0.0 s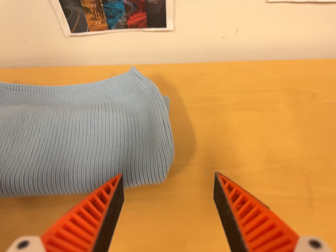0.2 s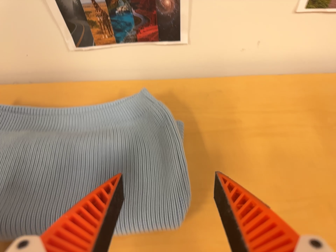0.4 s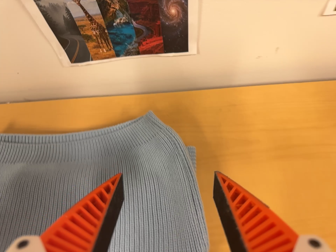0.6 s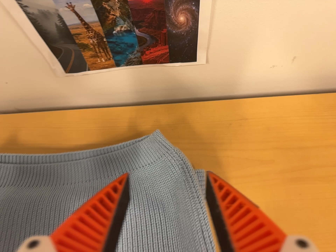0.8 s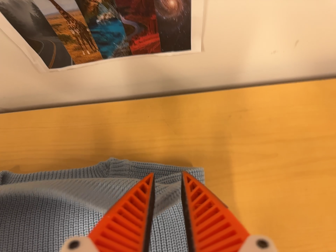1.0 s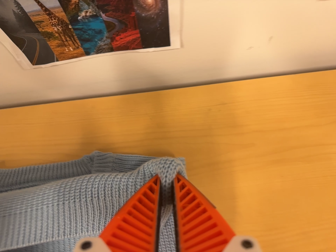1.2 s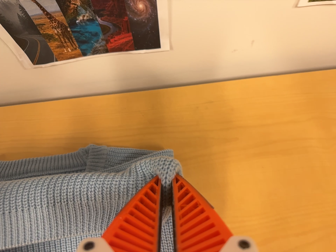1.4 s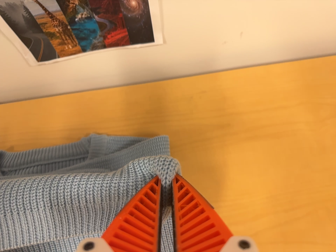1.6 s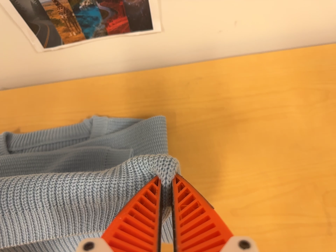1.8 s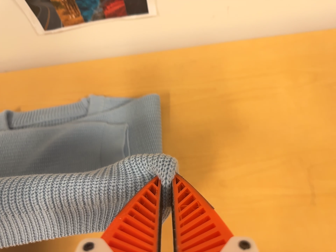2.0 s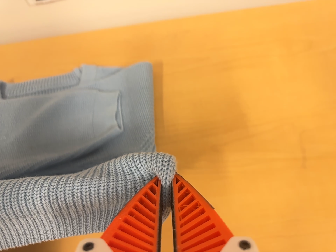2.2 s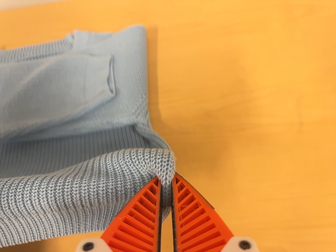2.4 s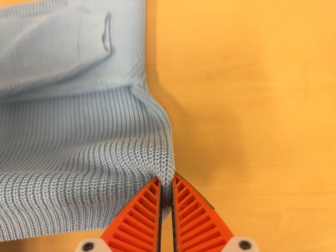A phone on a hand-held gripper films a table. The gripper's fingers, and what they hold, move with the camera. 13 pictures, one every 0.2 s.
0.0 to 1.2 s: The camera travels toward the top of its view and forward, about 18 cm. Its aim tips toward the bottom of its view by about 10 degrees.
1.2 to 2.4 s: The camera travels toward the bottom of its view, about 20 cm, so close, fixed things drift upward. Its aim tips toward the bottom of its view by about 10 degrees, and the scene shifts upward.
The film runs backward here.
